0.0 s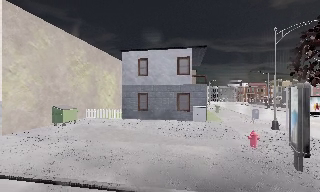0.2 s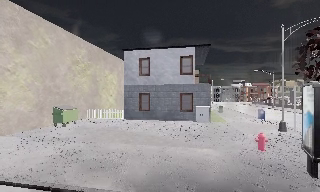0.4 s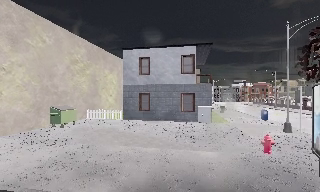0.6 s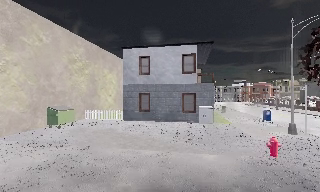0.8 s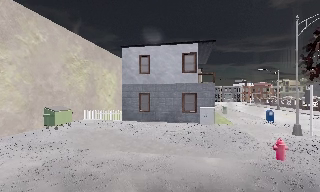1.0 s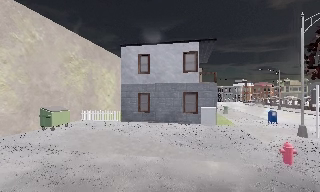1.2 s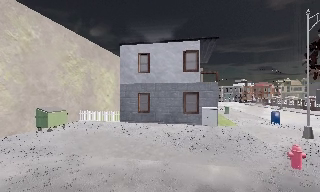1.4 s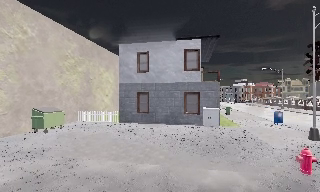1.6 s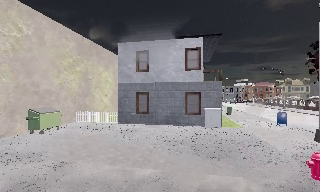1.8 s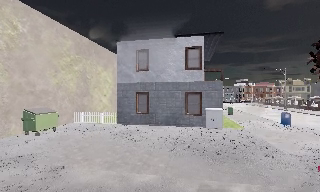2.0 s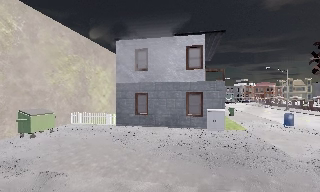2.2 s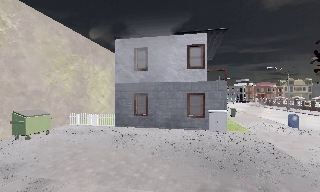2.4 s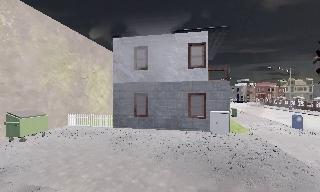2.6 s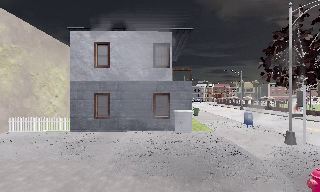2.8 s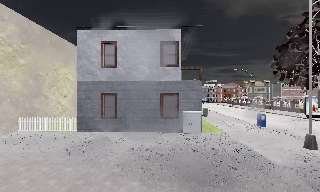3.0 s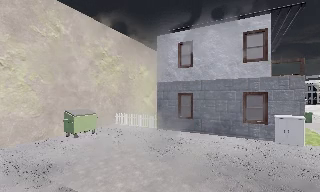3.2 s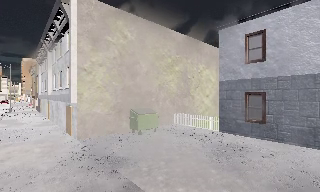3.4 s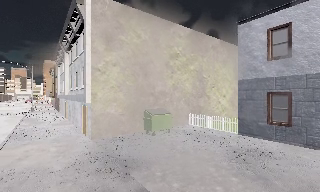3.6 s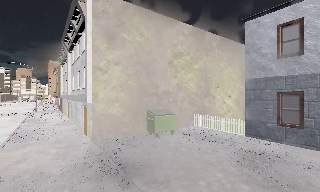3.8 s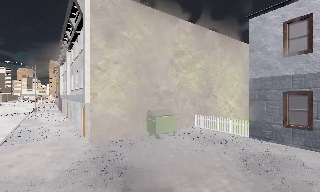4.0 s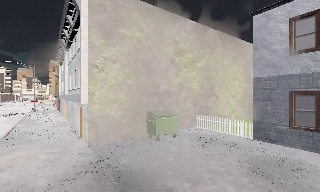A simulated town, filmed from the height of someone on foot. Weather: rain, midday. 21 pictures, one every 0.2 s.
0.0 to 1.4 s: The camera travels forward, about 2.5 m, so what stands in front looms larger.
1.4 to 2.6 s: The camera swings to its right by about 10 degrees, and the scene slides to the left. It travels forward, about 2 m, so what stands in front looms larger.
2.6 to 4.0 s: The scene slides to the right, as the camera pans about 55 degrees to its left. It travels forward, about 2.5 m.
The film runs forward here.
